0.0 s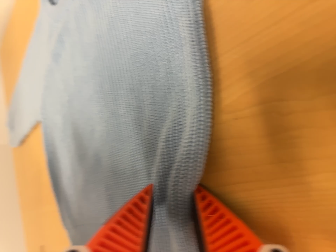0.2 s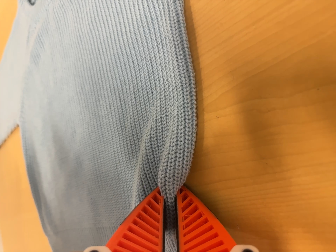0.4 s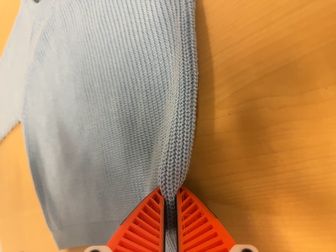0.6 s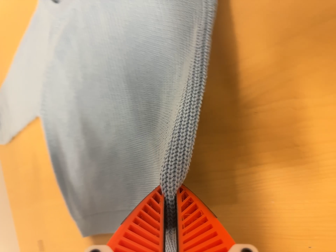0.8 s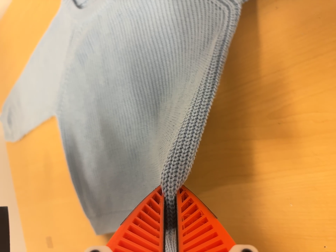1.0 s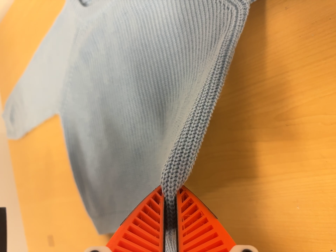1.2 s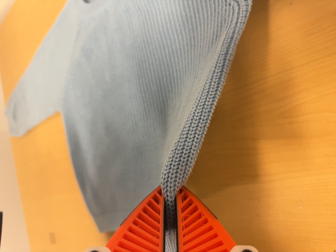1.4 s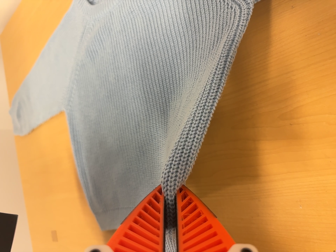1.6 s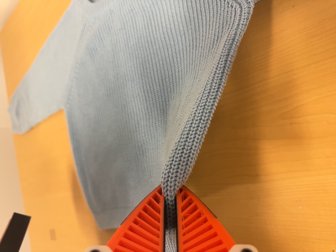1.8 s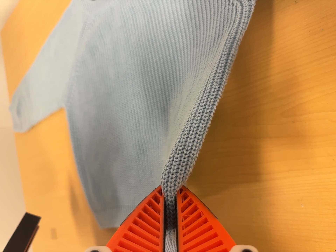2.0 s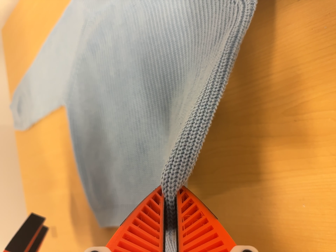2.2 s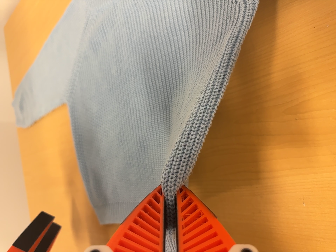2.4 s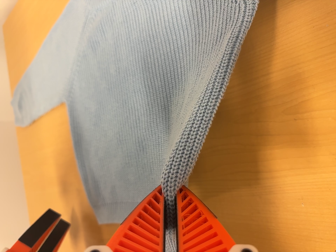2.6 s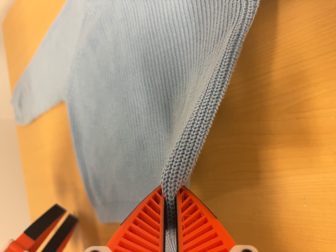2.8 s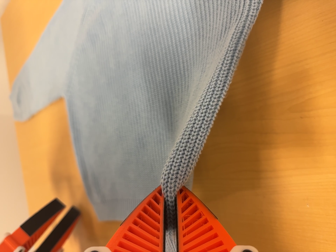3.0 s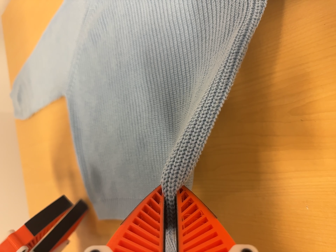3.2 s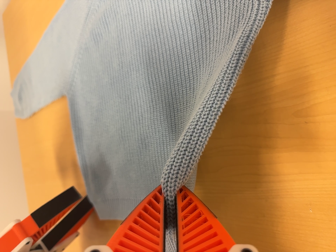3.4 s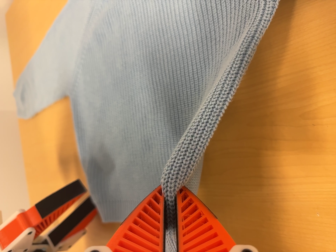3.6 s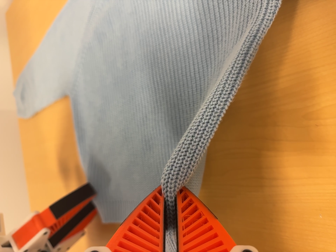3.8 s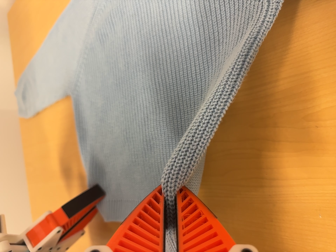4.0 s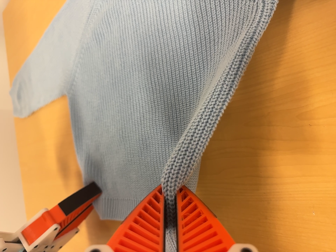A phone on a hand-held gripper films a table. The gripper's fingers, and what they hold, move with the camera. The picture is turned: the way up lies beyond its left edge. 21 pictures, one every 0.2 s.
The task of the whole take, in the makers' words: fold up.
0.0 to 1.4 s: The camera travels to its left and backward, about 10 cm.
1.4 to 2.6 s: The camera keeps its place and its aim.
2.6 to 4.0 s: The camera shifts only a little, or ends up much as it began.
The film runs forward here.
